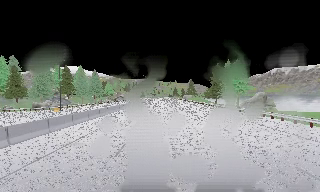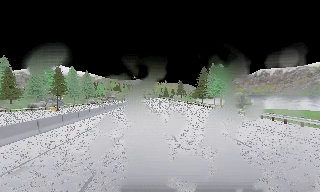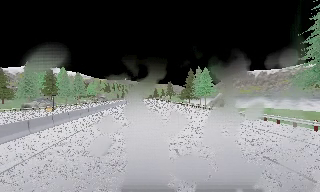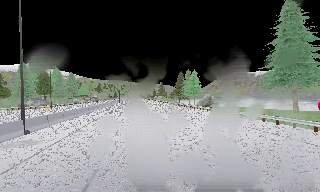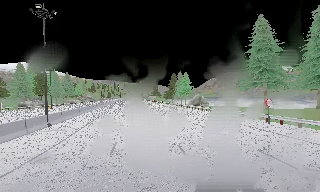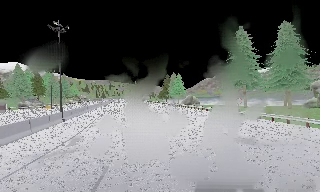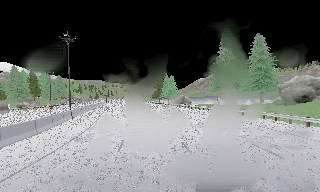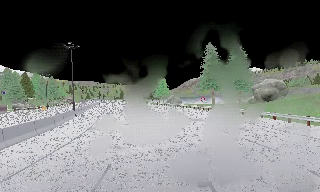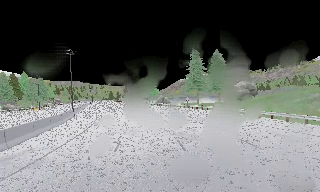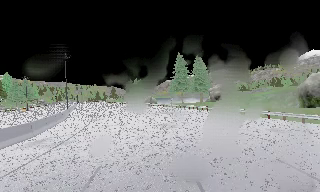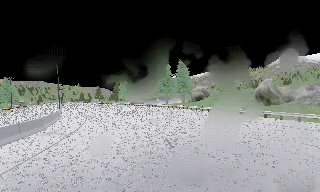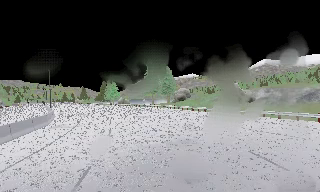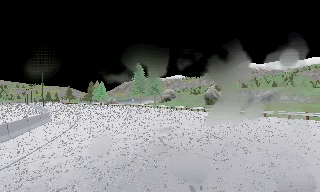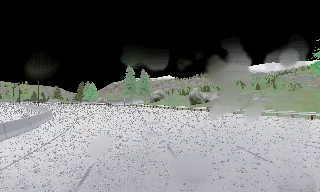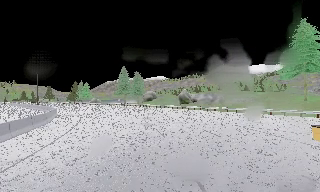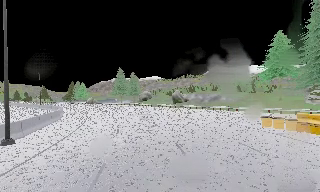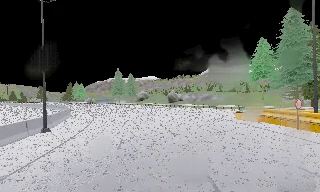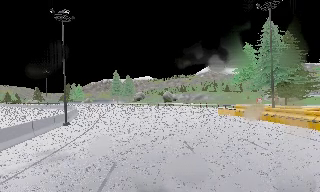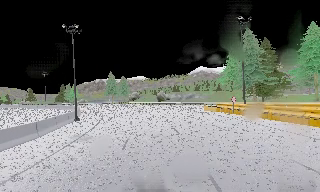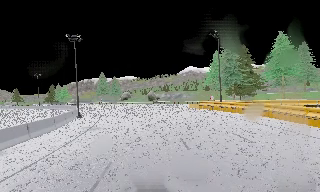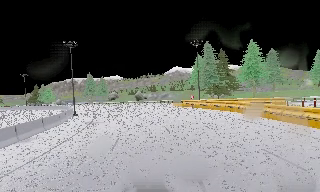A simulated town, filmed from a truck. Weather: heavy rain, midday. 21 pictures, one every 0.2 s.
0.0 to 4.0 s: The camera swings to its right by about 65 degrees, and the scene slides to the left. It travels backward, about 75 m.
The film runs backward here.
